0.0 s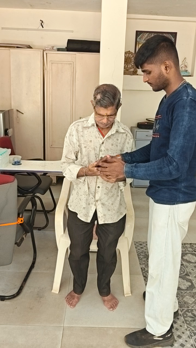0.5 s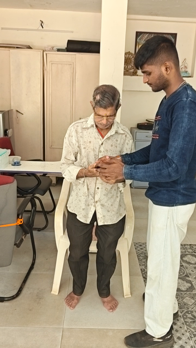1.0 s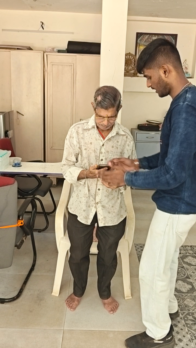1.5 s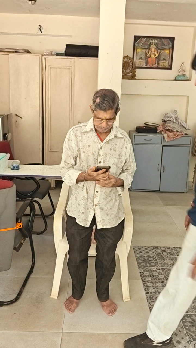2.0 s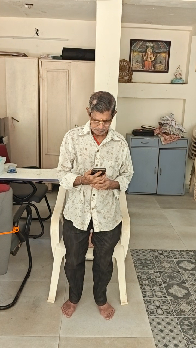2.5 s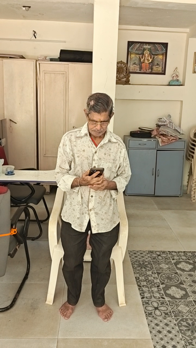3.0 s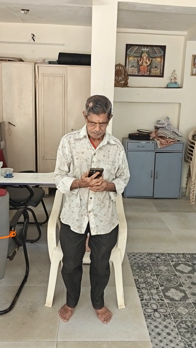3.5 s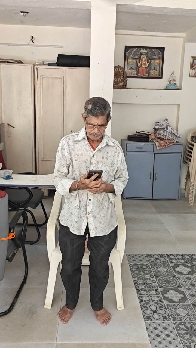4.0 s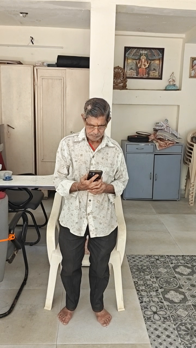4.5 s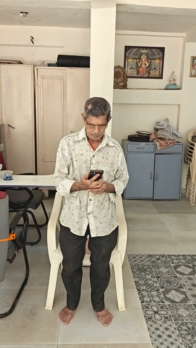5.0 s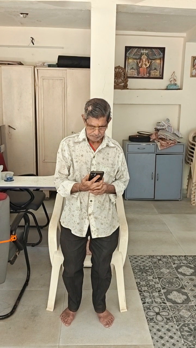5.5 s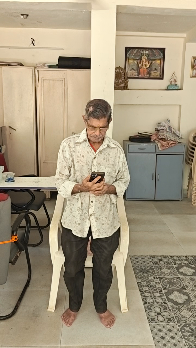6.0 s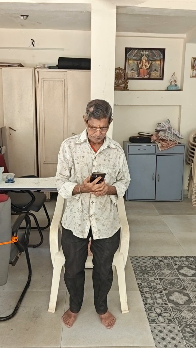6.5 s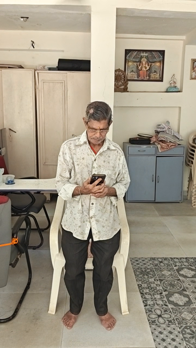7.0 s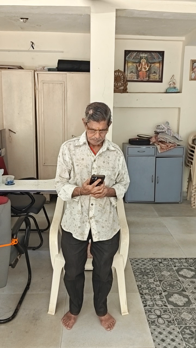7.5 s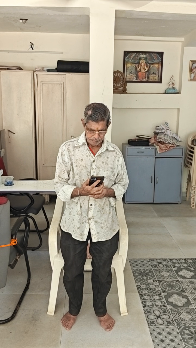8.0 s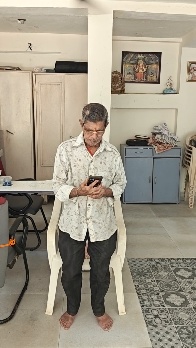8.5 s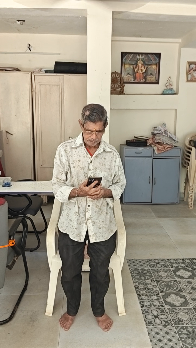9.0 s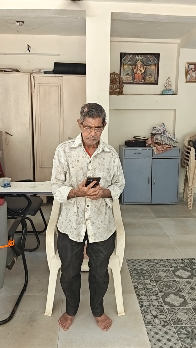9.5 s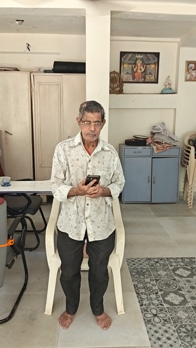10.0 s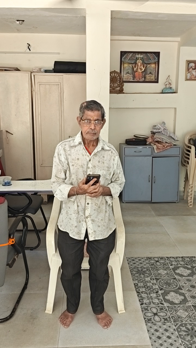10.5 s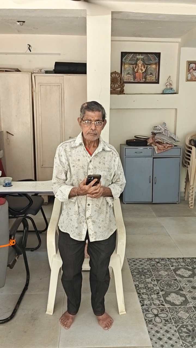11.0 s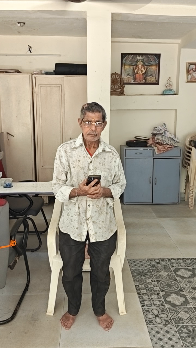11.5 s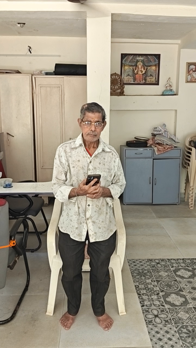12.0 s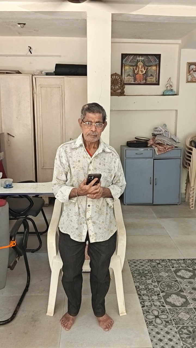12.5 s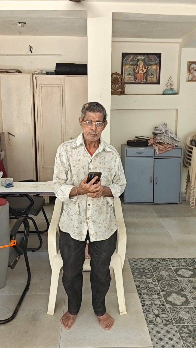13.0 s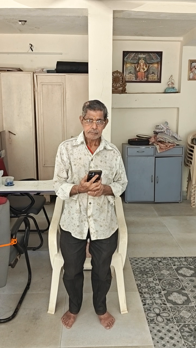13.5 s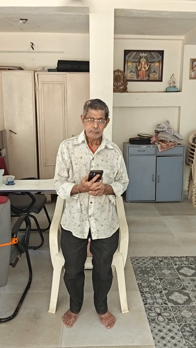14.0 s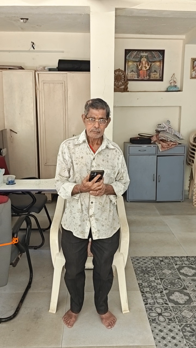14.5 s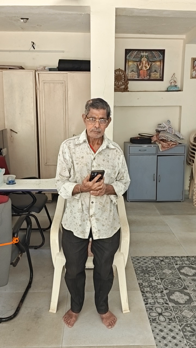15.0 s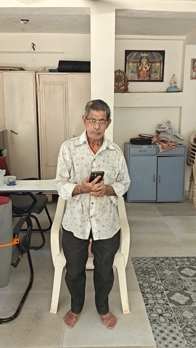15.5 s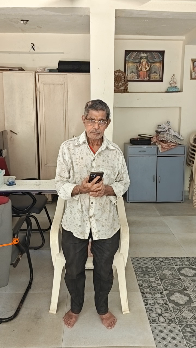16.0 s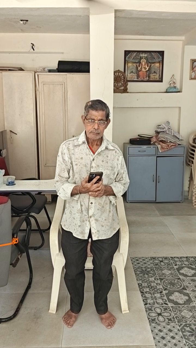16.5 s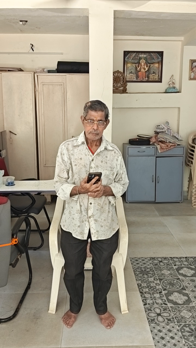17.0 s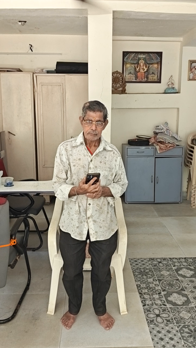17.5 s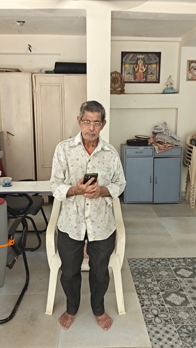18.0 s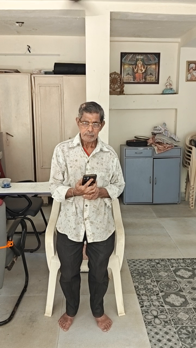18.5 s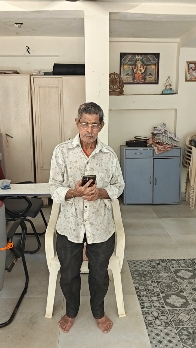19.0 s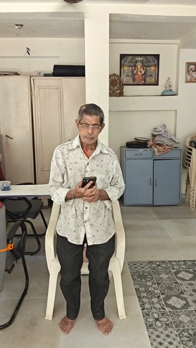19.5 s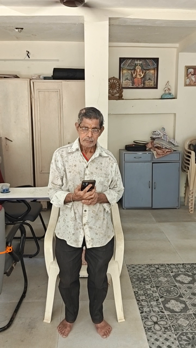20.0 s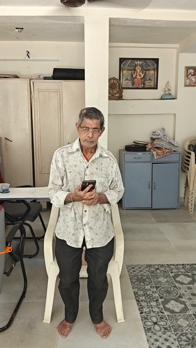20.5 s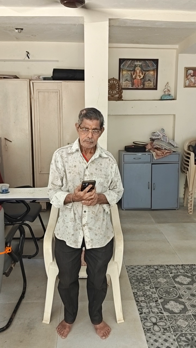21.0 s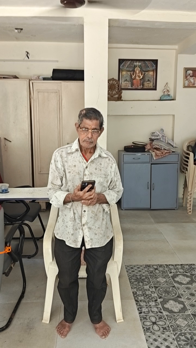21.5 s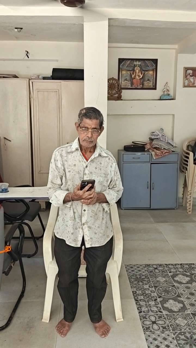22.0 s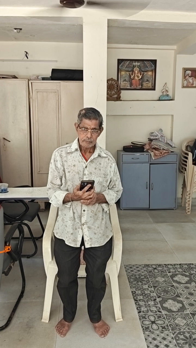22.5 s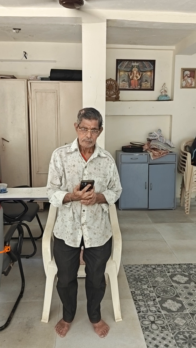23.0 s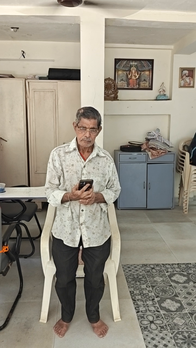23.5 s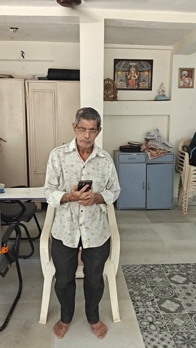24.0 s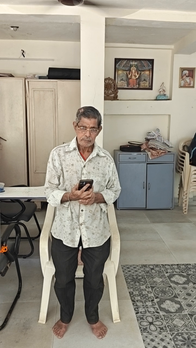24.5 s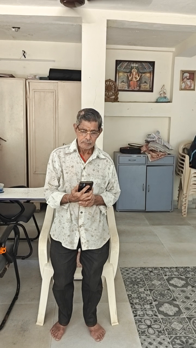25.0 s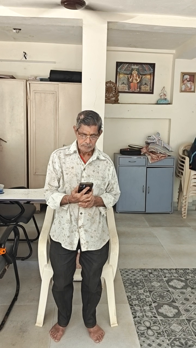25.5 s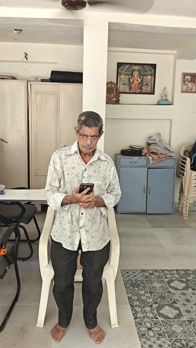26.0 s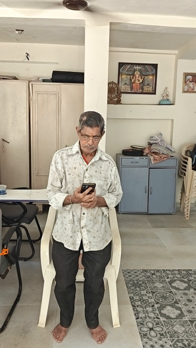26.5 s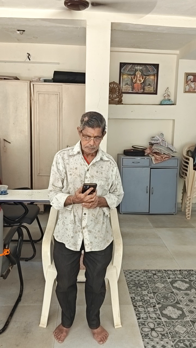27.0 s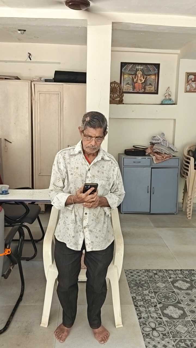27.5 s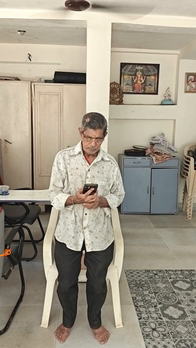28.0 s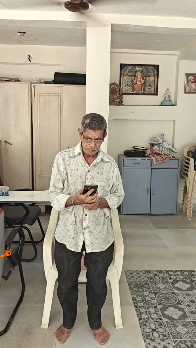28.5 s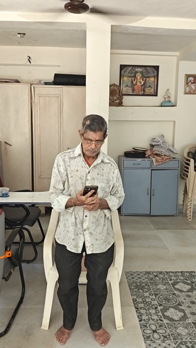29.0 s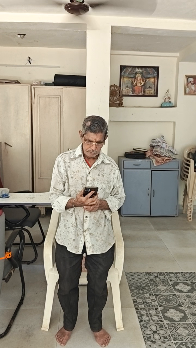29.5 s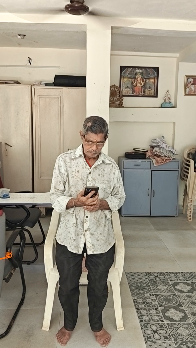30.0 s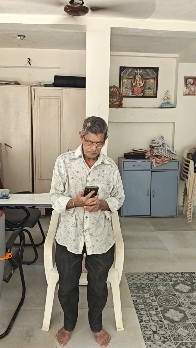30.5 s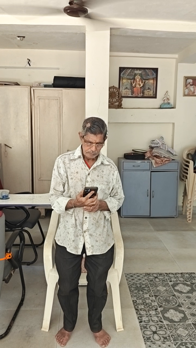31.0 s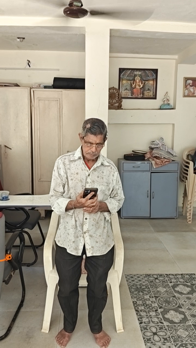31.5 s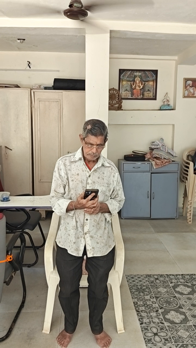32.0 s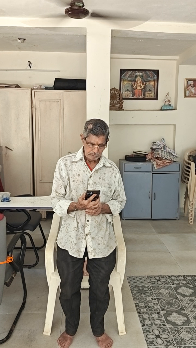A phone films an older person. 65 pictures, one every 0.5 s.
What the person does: Standing.
